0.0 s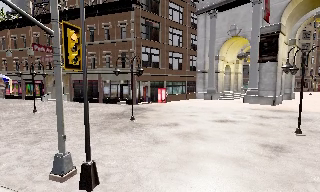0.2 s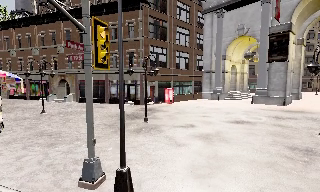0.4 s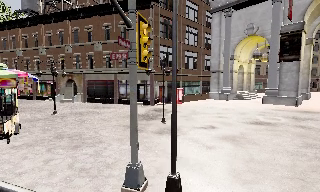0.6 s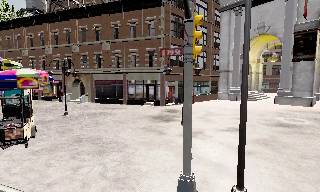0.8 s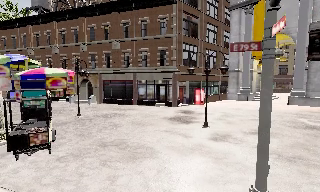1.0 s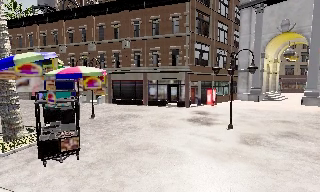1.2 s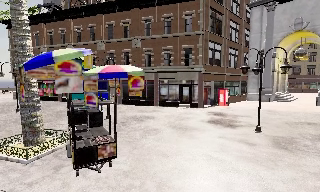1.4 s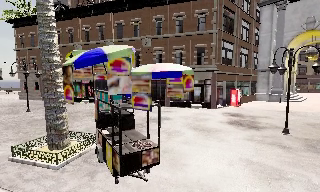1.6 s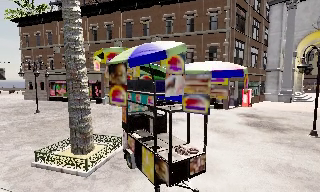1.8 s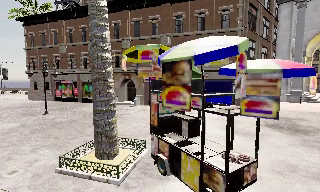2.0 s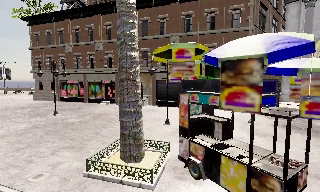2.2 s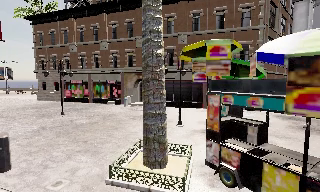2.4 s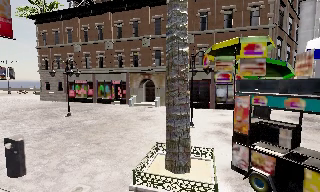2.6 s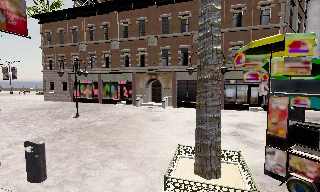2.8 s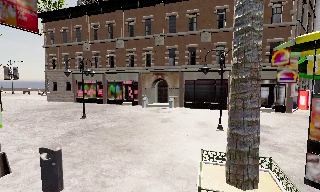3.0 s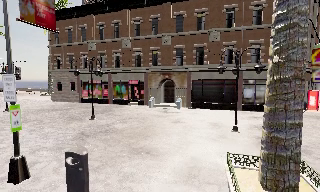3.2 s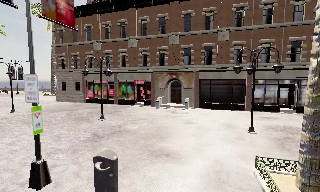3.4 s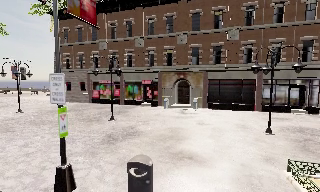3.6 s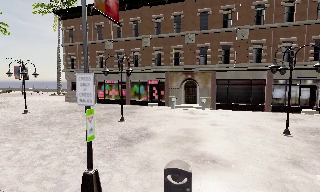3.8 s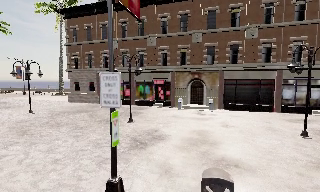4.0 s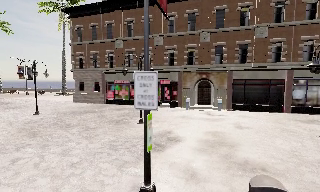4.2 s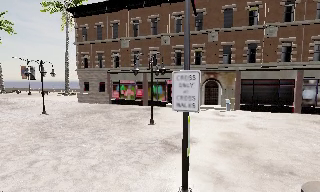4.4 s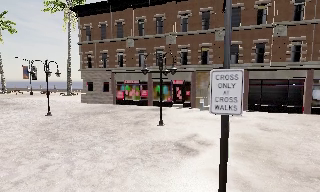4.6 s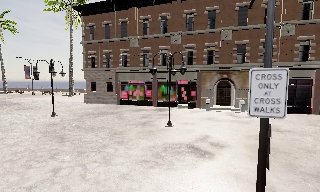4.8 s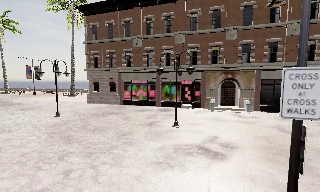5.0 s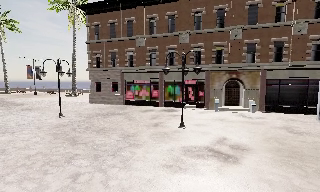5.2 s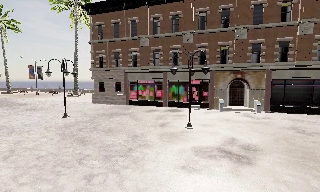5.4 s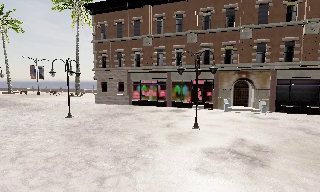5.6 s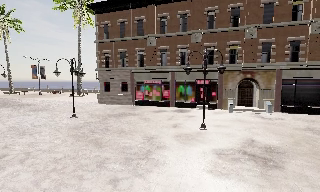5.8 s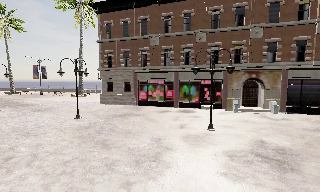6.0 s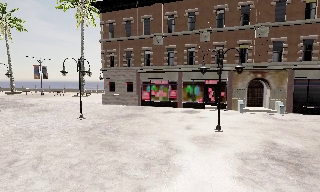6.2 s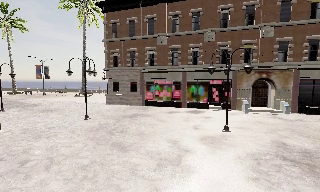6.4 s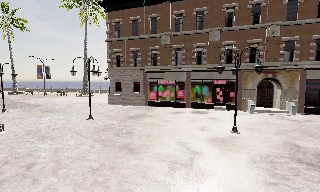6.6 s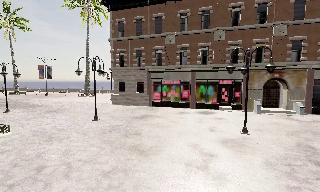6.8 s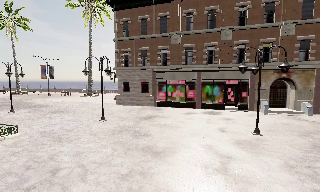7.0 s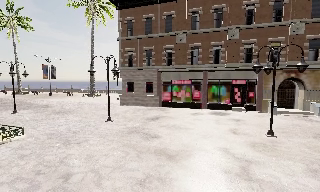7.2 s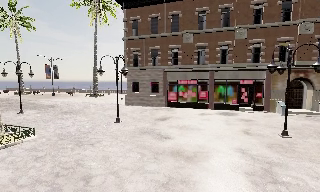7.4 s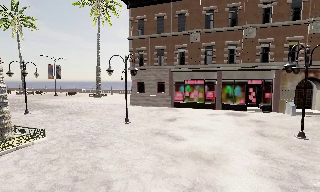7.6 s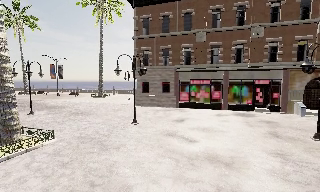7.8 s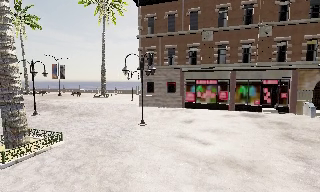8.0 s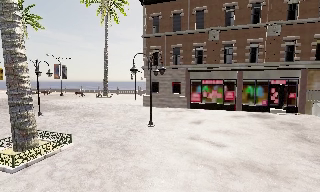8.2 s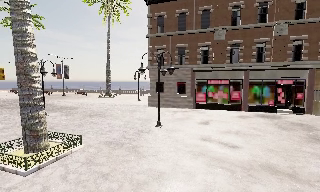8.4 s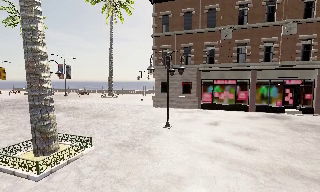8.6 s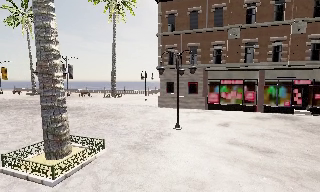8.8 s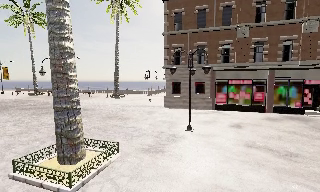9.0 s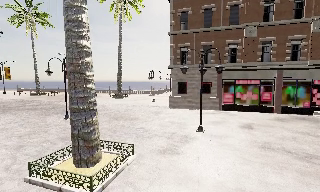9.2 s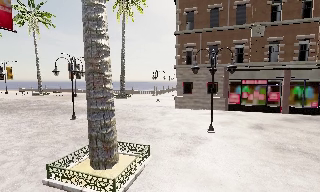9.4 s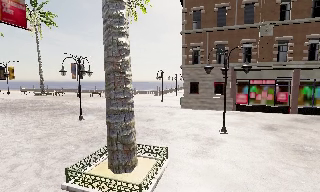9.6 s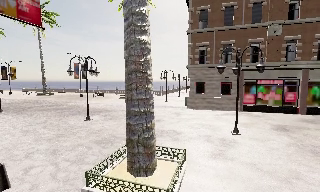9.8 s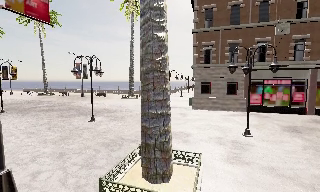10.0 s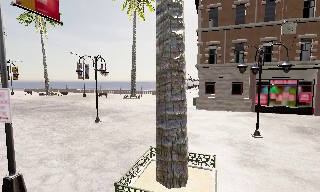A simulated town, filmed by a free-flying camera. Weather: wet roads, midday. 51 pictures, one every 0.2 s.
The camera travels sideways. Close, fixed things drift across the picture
to the right.
0.0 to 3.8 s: The camera travels to its left, about 20 m, so close, fixed things drift to the right. It loses speed.
3.8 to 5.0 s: The camera travels to its left, about 3.5 m, so close, fixed things drift to the right. It loses speed.
5.0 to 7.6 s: The camera travels to its left, about 7 m, so close, fixed things drift to the right.
7.6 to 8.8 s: The camera travels to its left and forward, about 4 m, so close, fixed things drift to the right.
8.8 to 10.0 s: The camera travels to its left, about 3.5 m, so close, fixed things drift to the right.
The film runs forward here.
